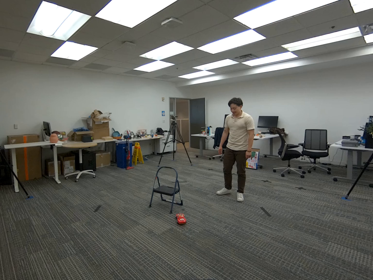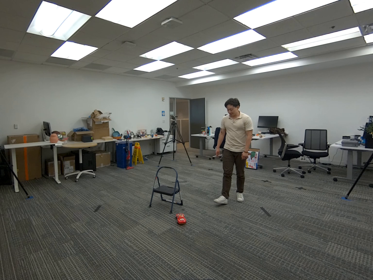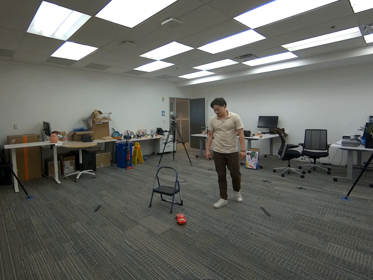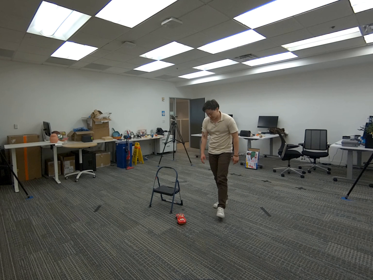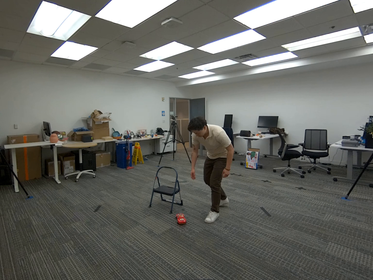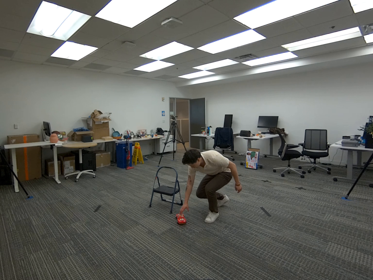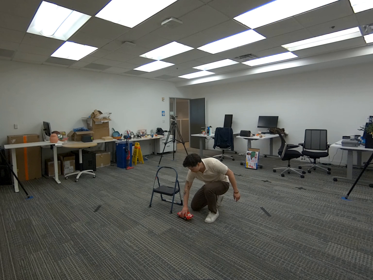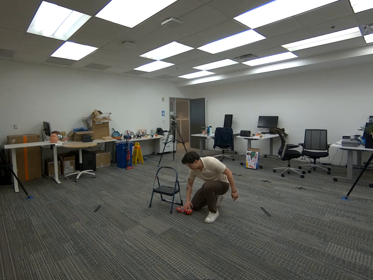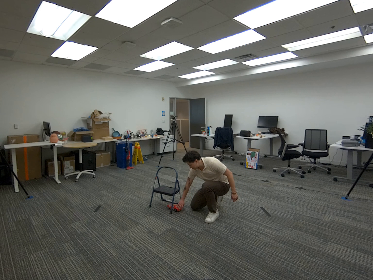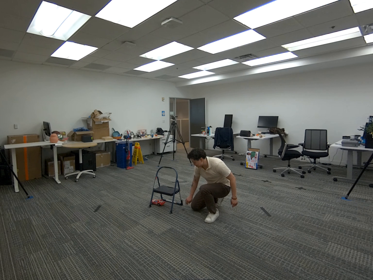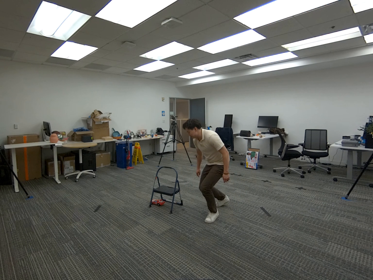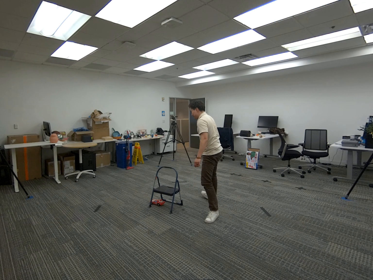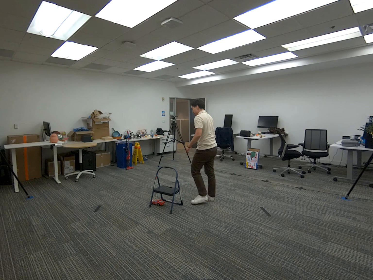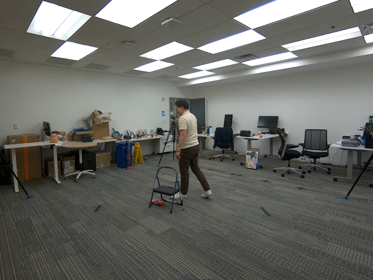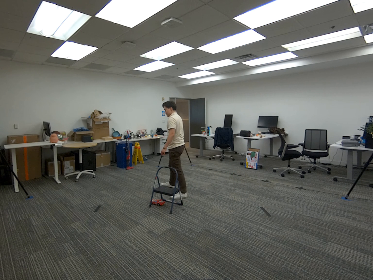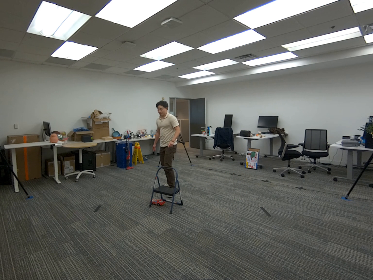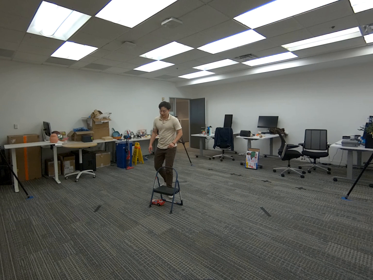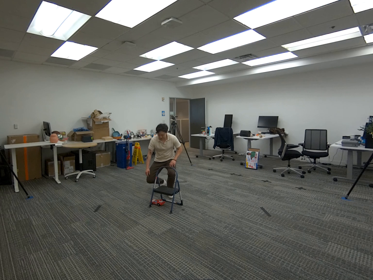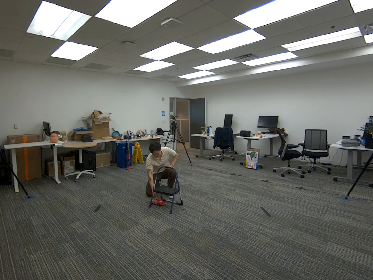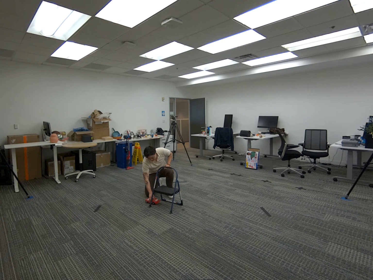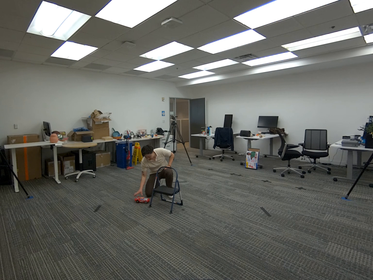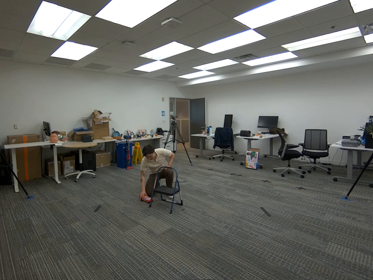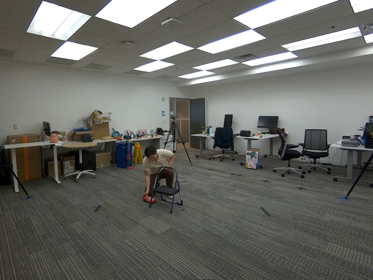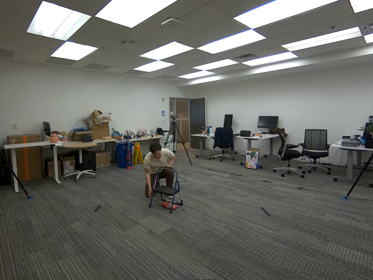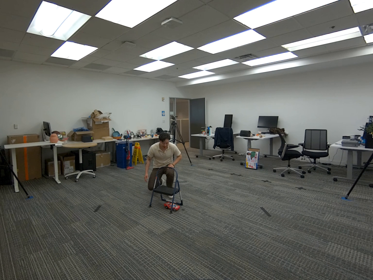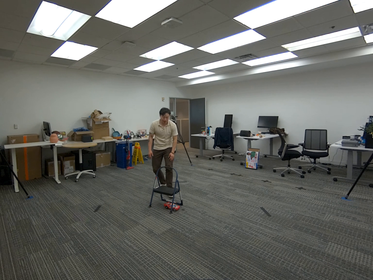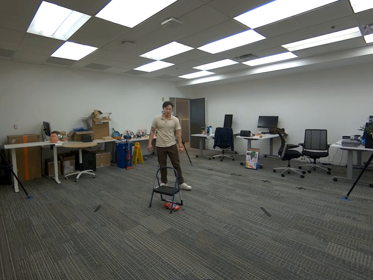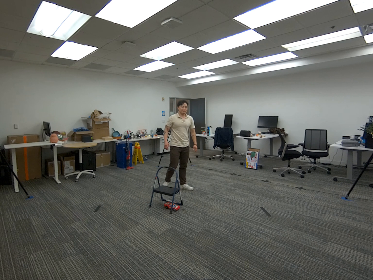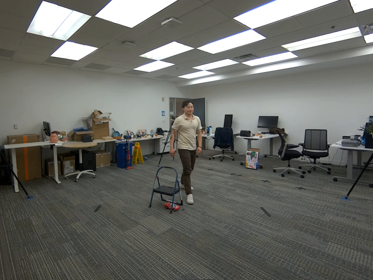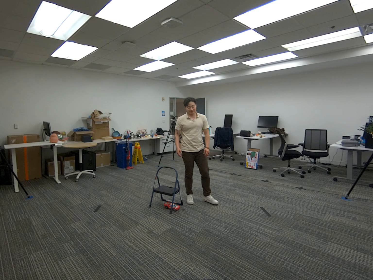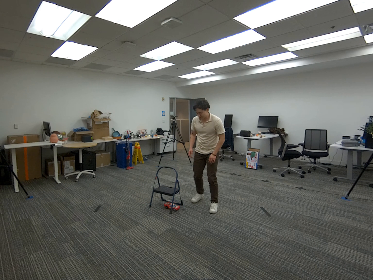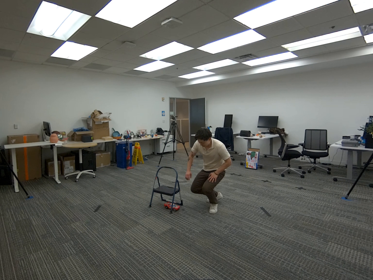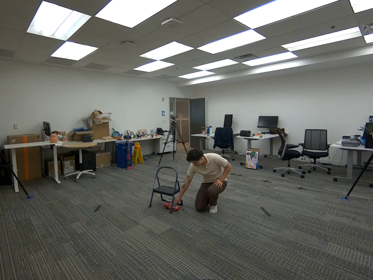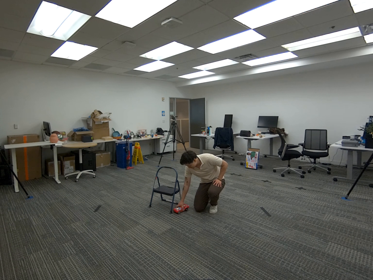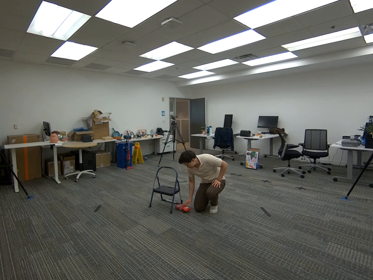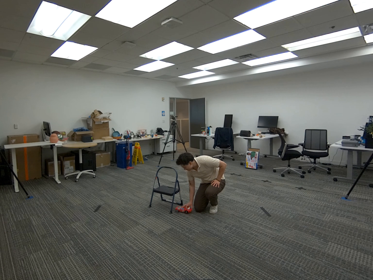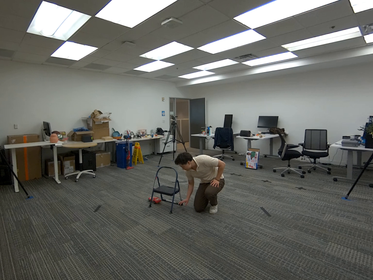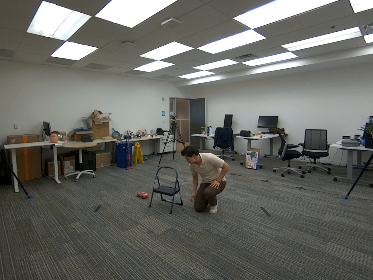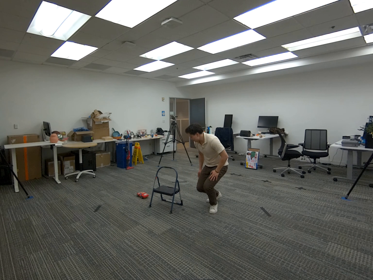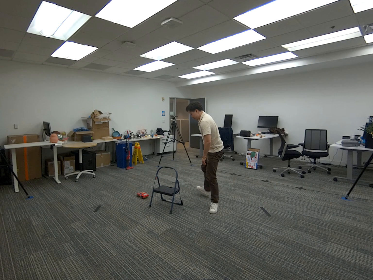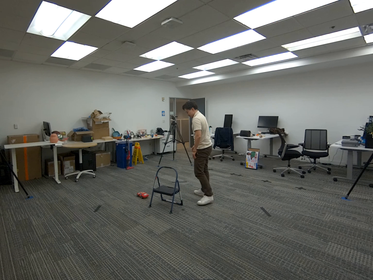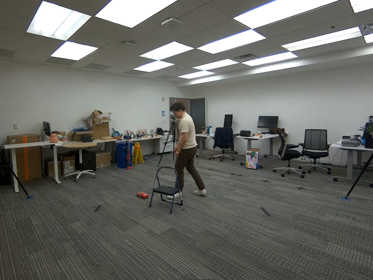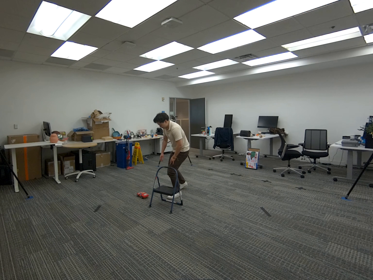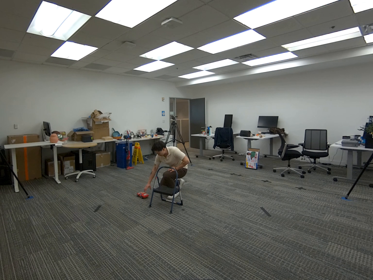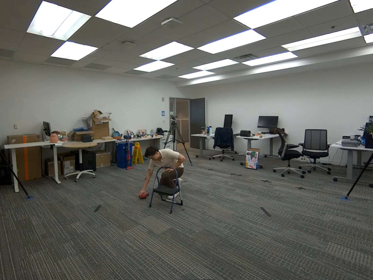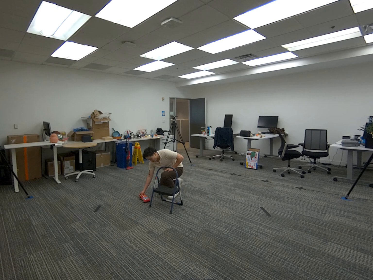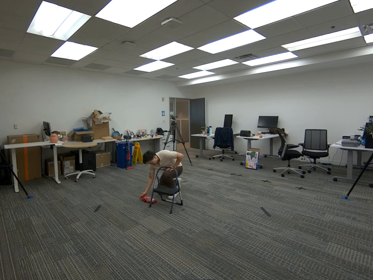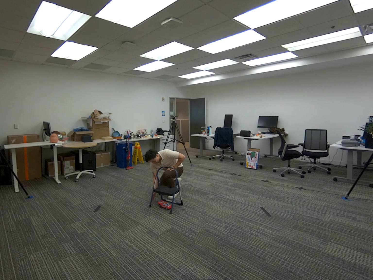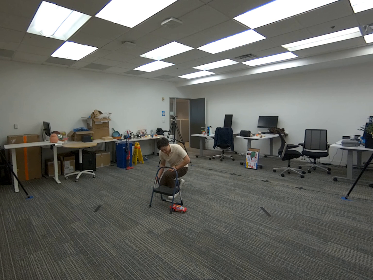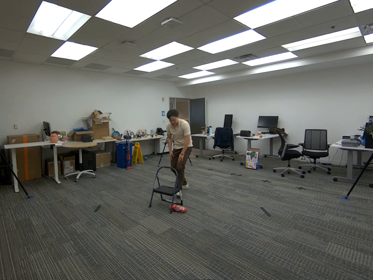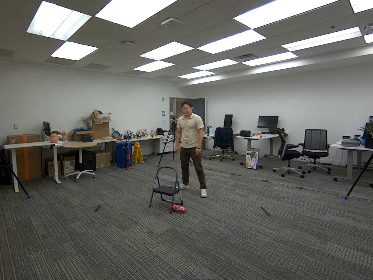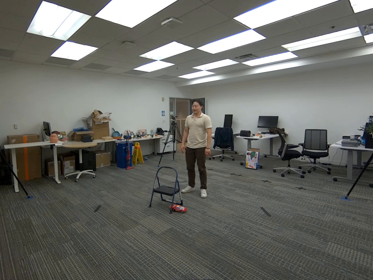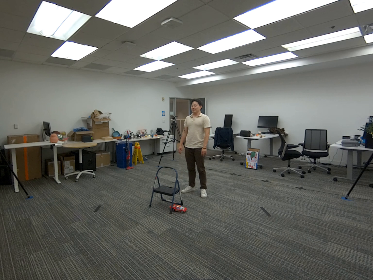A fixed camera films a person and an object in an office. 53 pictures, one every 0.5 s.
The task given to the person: Walk to the toy car on the ground and pick it up with your right hand. Place it on the ground and roll it under the step ladder. Move to the other side, pick up the car again, and roll it back under the step ladder. Continue alternating sides, rolling the car under the ladder each time, until finished.
